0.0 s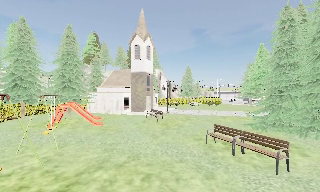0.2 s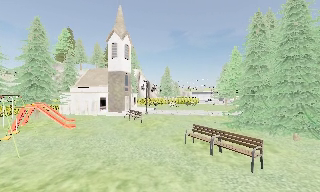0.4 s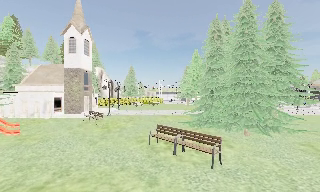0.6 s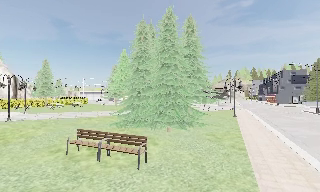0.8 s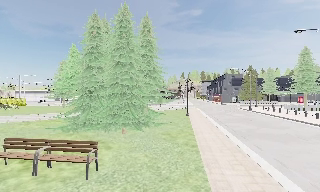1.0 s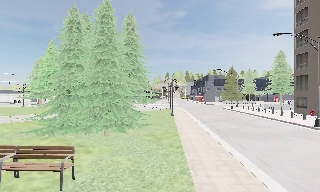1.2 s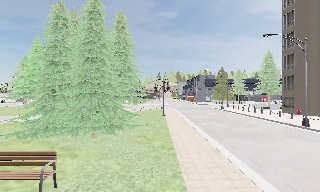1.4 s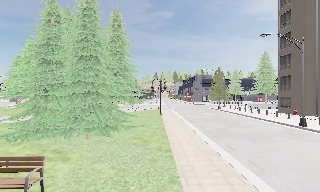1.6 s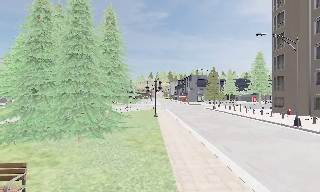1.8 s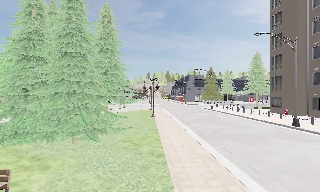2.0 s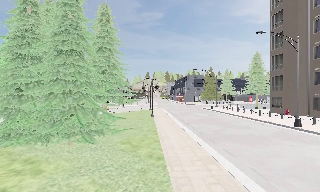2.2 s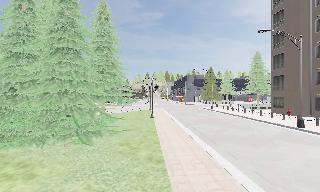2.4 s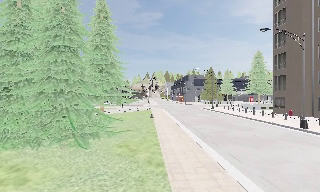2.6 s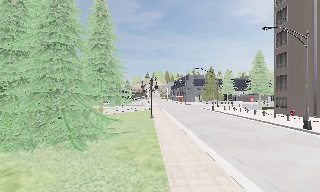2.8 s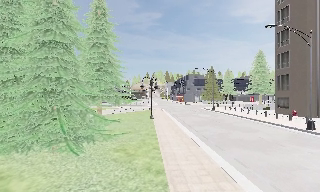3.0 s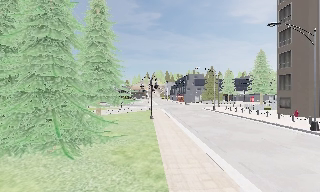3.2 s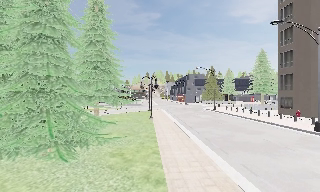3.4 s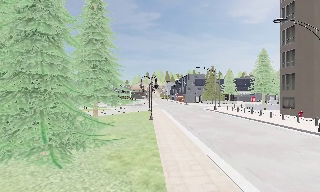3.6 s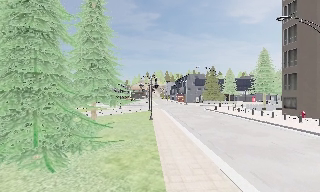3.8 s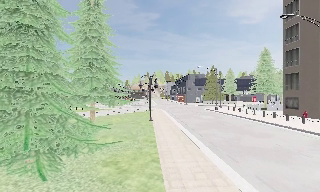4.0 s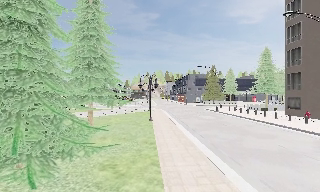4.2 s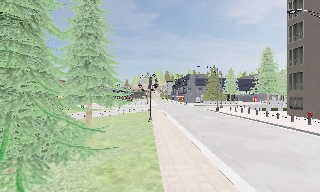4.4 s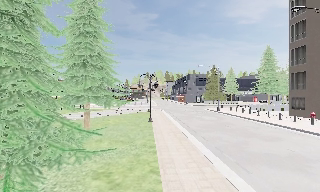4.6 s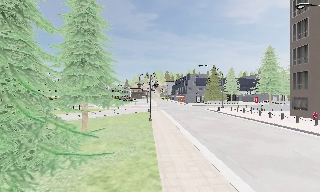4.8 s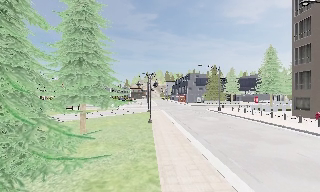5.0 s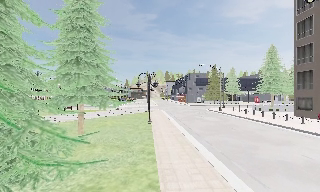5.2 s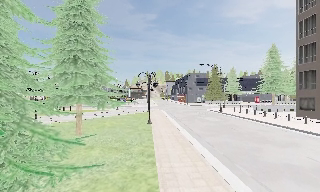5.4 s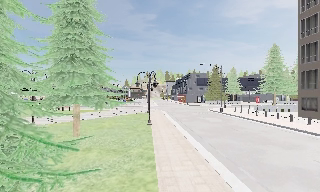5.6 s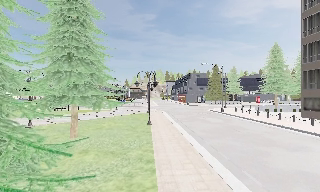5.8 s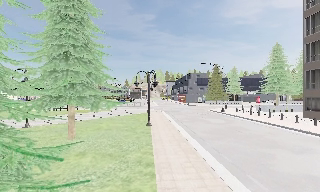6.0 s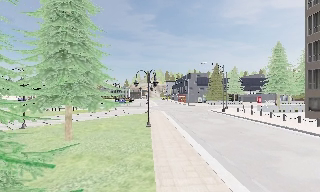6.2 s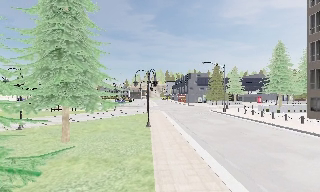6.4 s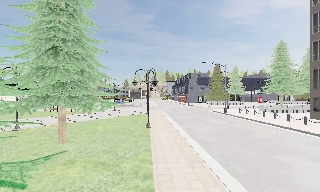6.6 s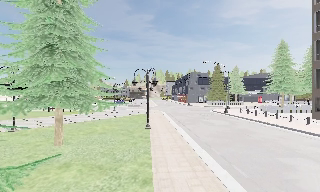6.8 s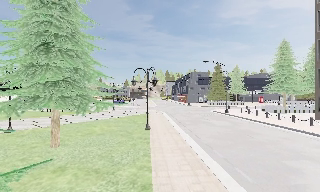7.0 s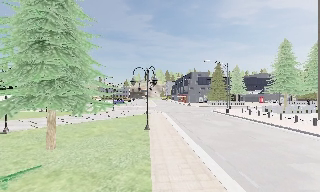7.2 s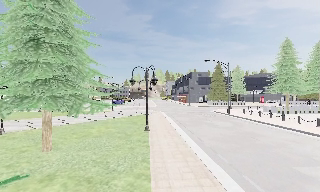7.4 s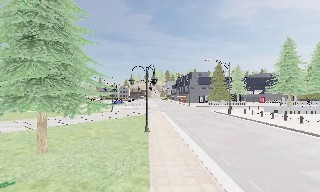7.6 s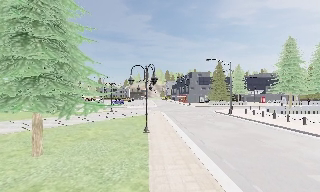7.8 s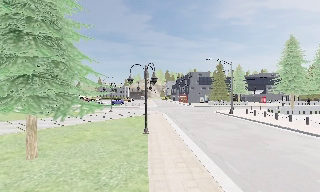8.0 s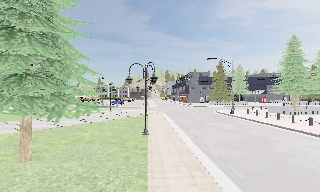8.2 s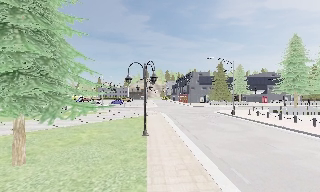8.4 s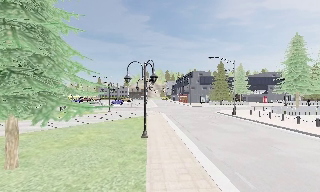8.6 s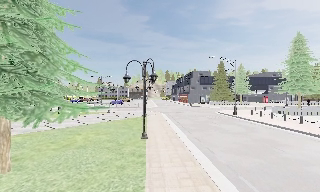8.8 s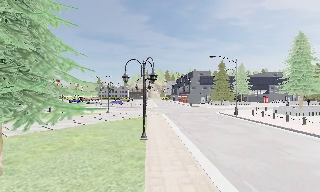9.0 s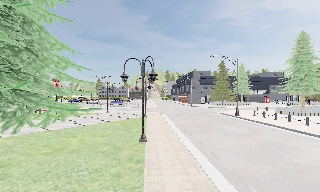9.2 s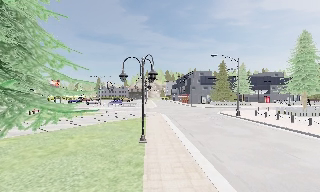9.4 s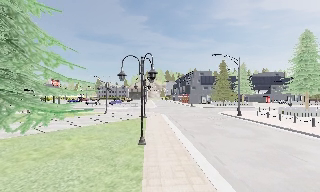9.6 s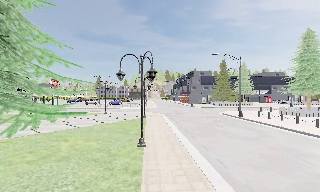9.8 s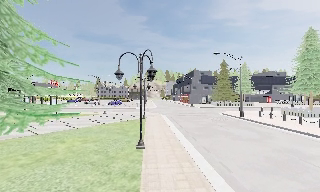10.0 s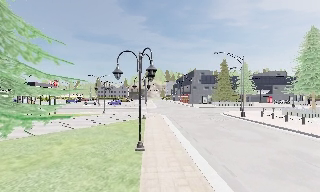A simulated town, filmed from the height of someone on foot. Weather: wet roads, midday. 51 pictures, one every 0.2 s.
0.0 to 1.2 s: The camera swings to its right by about 70 degrees, and the scene slides to the left. It travels forward, about 1.5 m.
1.2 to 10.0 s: The camera travels forward, about 13 m, so what stands in front looms larger.
The film runs forward here.
